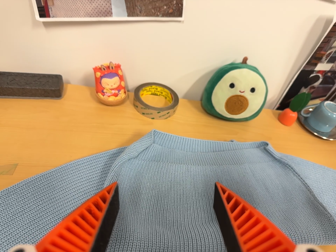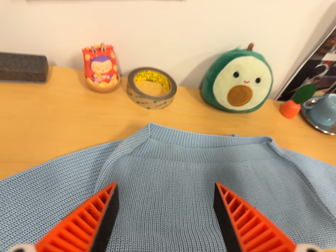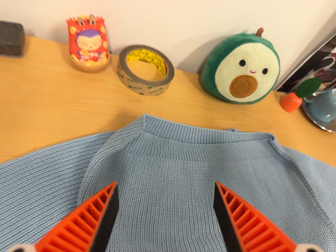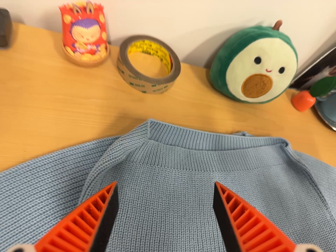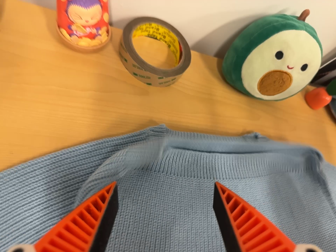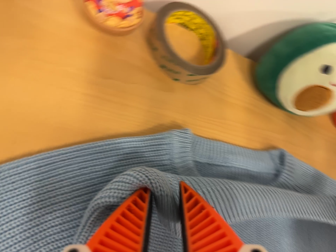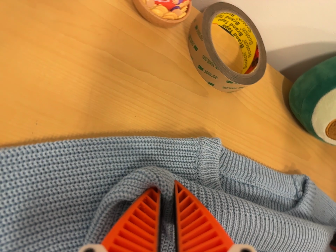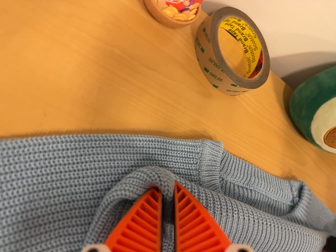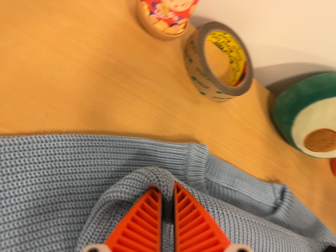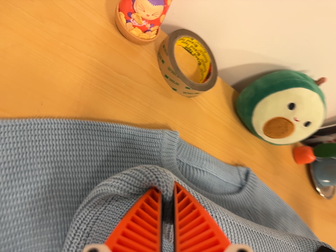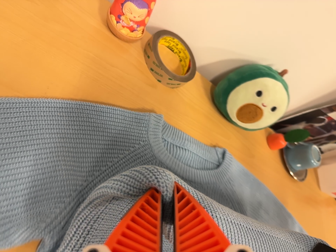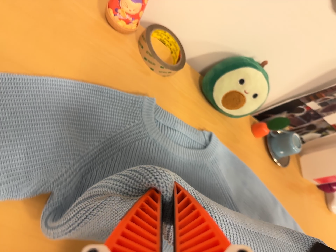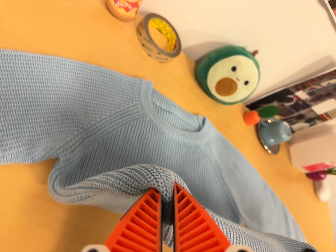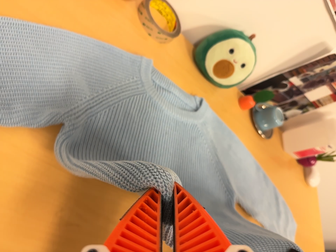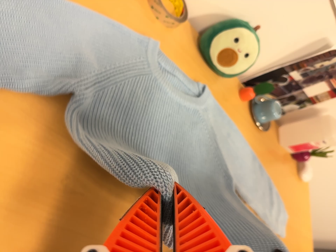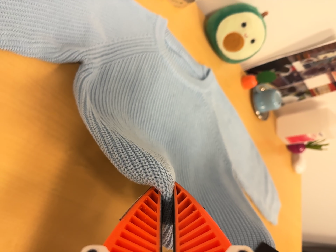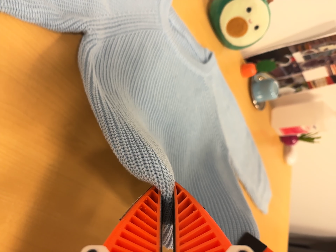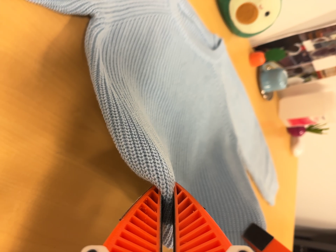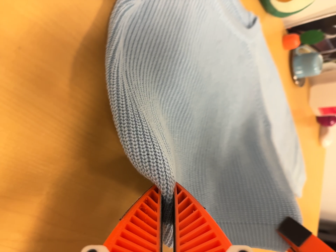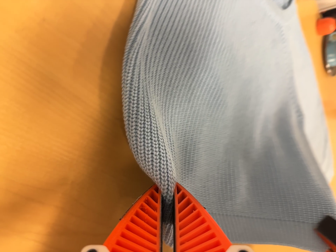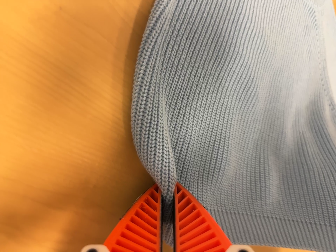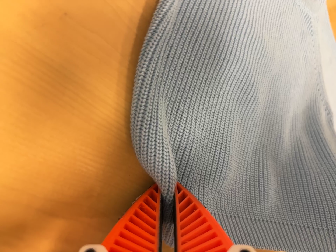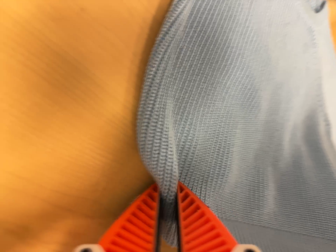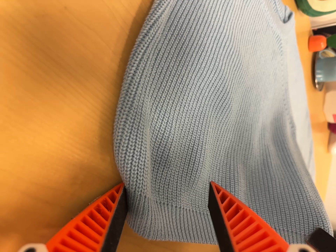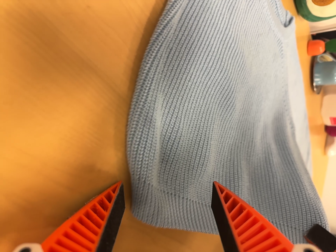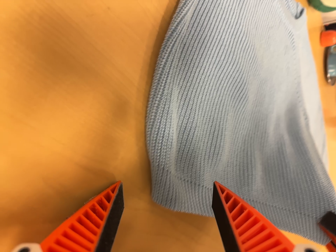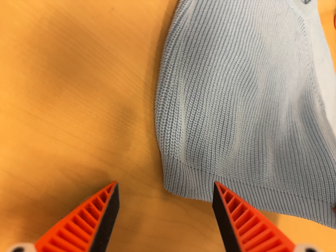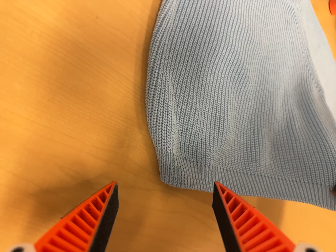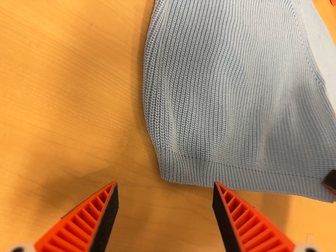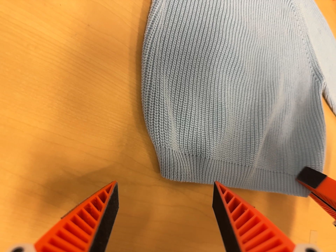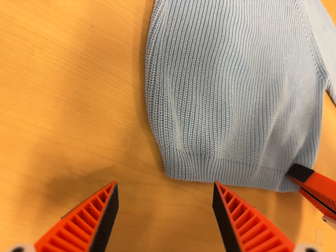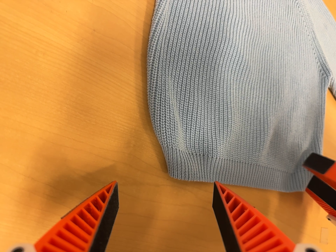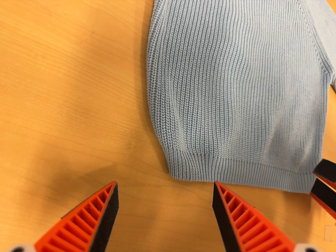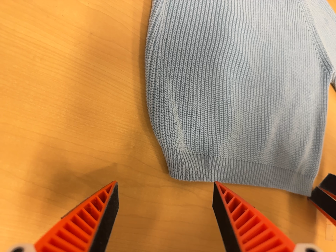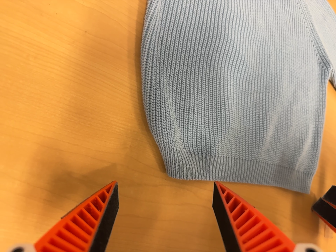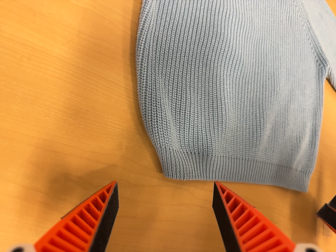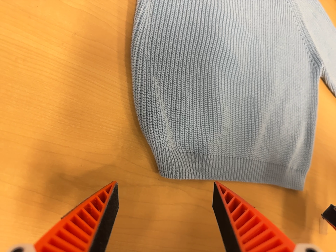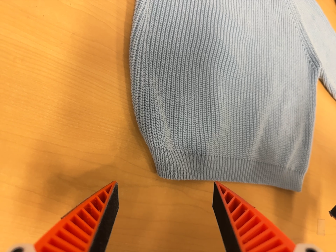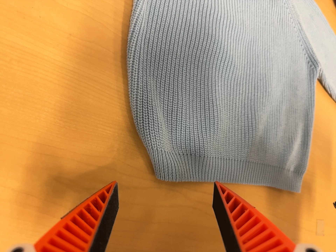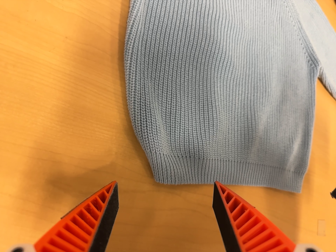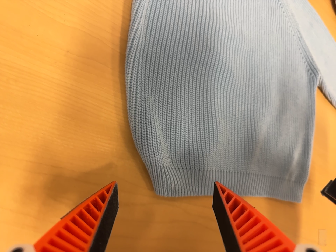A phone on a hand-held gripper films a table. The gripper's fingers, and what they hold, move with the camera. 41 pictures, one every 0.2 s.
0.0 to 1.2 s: The camera pans to its right by about 10 degrees. It travels forward, toward the top of its view and to its left, about 30 cm, so what stands in front looms larger. Its aim tips toward the bottom of its view by about 20 degrees. It rolls about its line of sight by about 25 degrees, and the scene rotates clockwise.
1.2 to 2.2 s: The camera travels backward and toward the bottom of its view, about 22 cm, so what stands in front gets smaller. Its aim tips toward the top of its view by about 10 degrees.
2.2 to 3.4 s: The camera travels toward the bottom of its view and to its left, about 14 cm, so close, fixed things drift upward. Its aim tips toward the bottom of its view by about 10 degrees, and the scene shifts upward. It rolls about its line of sight by about 10 degrees, and the scene rotates clockwise.
3.4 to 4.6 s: The camera travels to its left and forward, about 9 cm, so close, fixed things drift to the right.
4.6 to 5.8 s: The scene slides to the right, as the camera pans about 10 degrees to its left. It travels backward, about 8 cm, so what stands in front gets smaller. It rolls about its line of sight by about 10 degrees, and the scene rotates counterclockwise.
5.8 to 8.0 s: The camera shifts only a little, or ends up much as it began.
The film runs backward here.
